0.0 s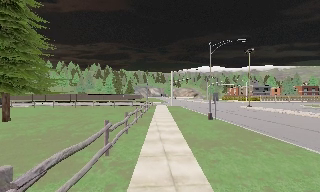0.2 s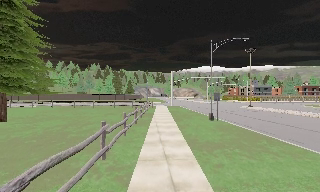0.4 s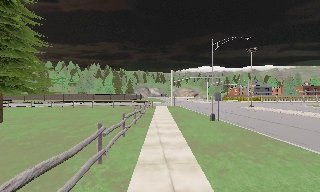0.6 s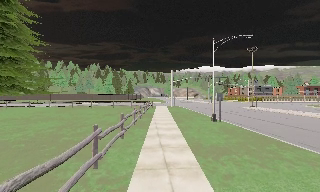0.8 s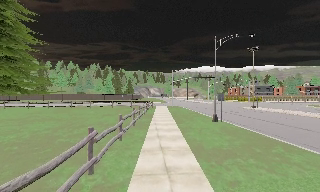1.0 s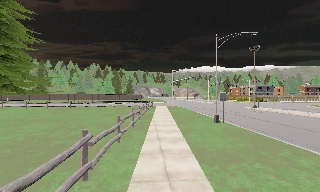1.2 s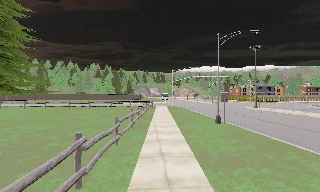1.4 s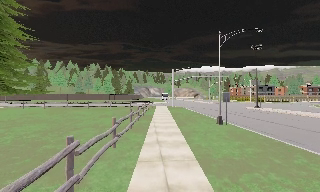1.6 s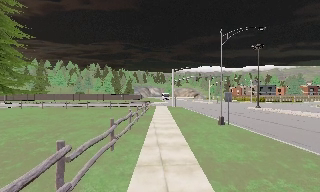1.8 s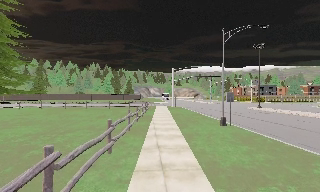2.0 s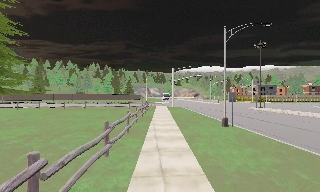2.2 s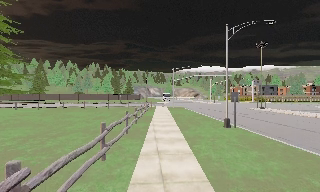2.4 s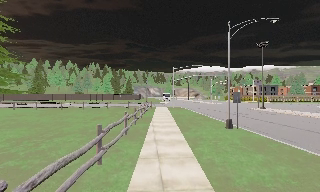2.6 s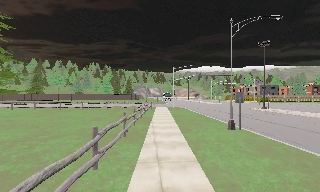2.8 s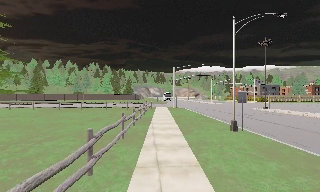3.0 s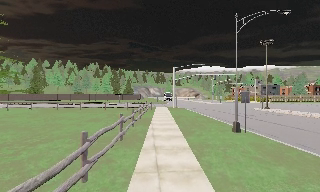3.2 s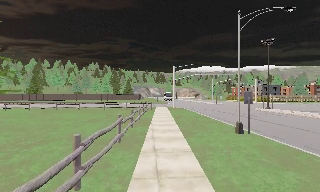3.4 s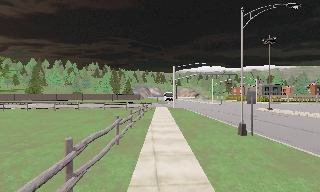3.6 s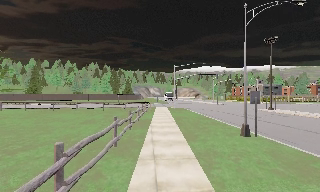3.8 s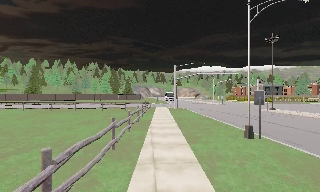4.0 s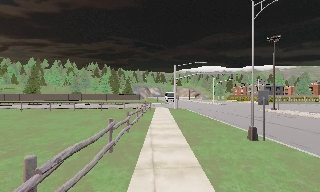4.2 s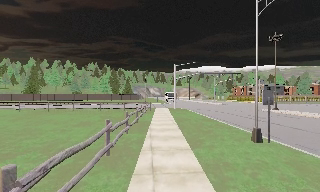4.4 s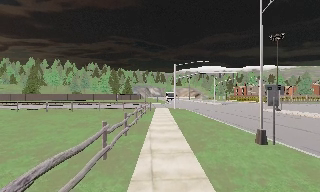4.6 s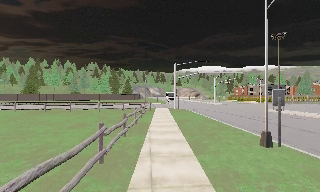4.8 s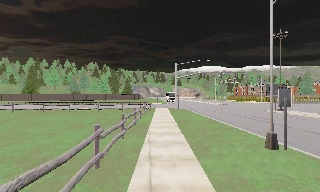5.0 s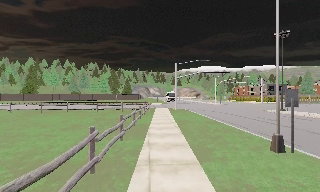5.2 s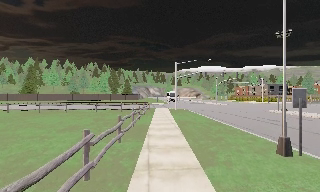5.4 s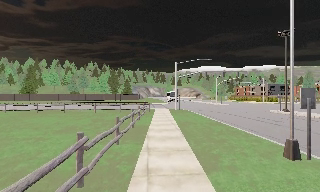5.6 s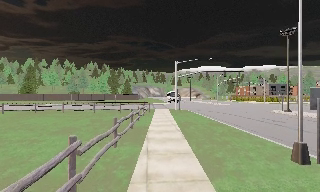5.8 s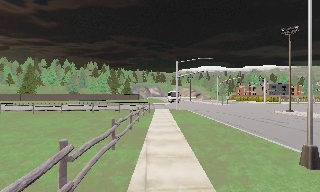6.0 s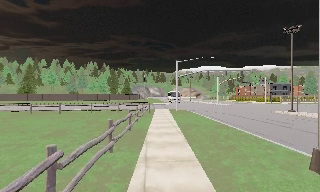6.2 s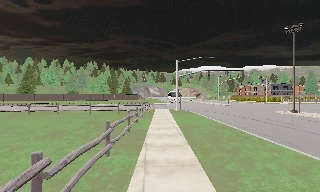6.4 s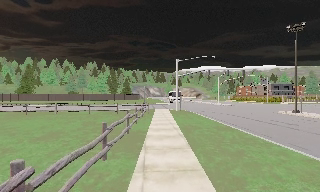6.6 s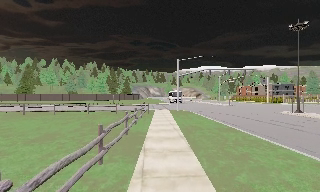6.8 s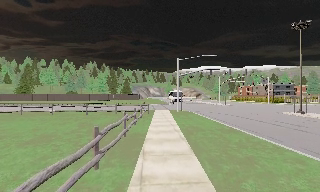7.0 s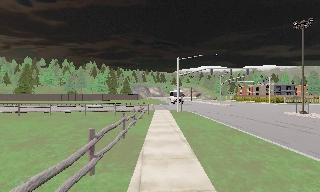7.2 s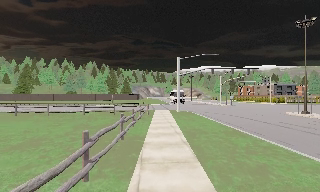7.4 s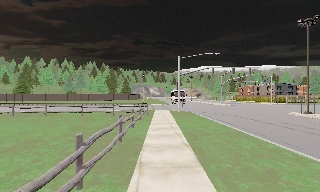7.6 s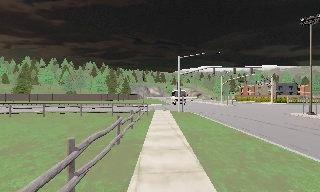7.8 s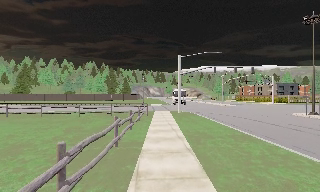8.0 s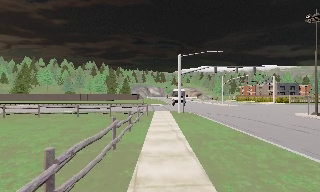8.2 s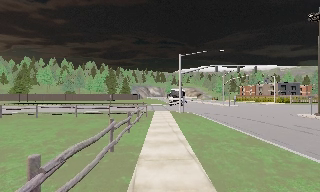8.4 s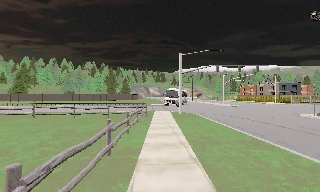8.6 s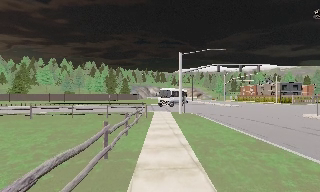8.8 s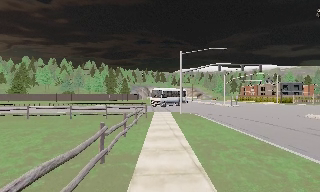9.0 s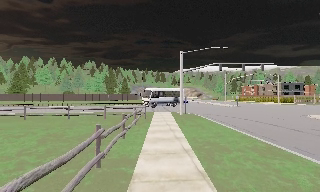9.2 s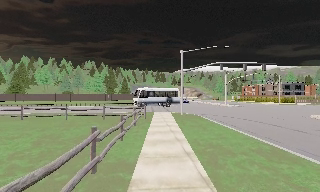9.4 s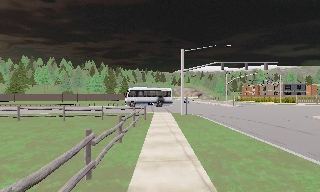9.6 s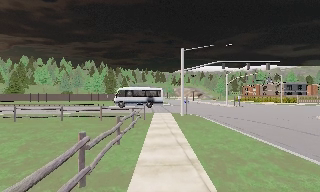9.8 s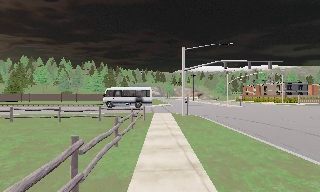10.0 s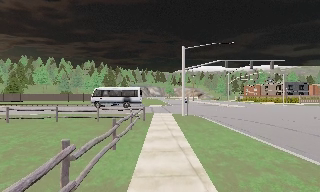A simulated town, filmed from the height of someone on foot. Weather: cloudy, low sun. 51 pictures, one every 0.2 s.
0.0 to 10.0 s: The camera travels forward, about 18 m, so what stands in front looms larger.
The film runs forward here.
